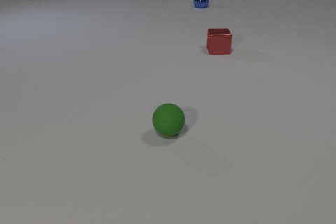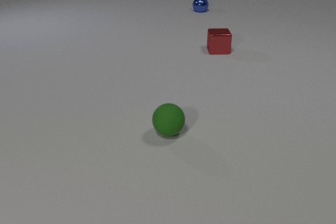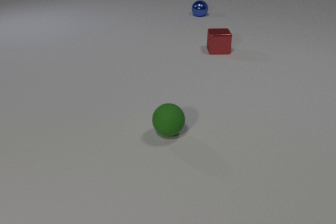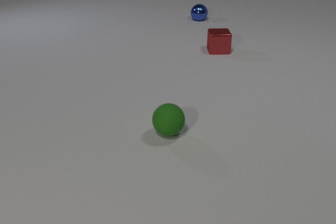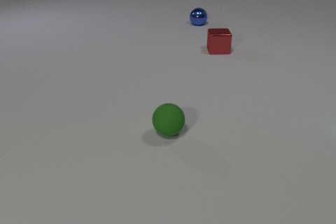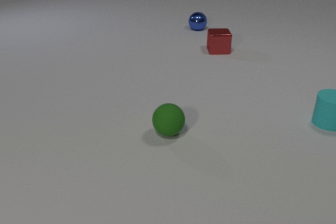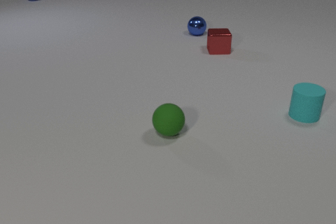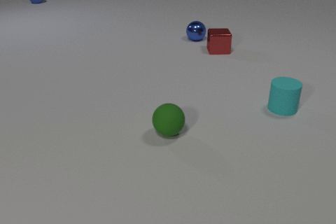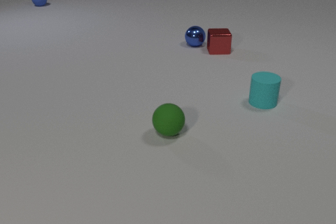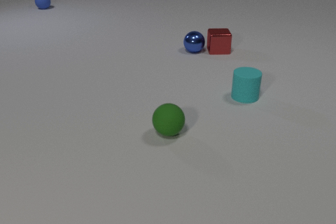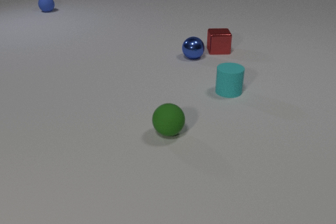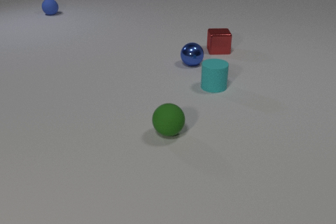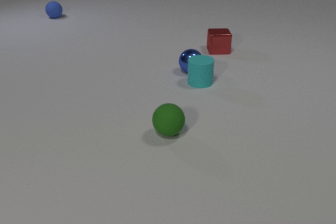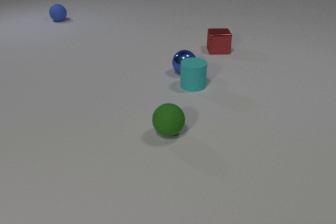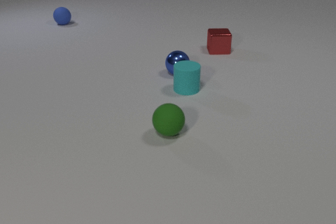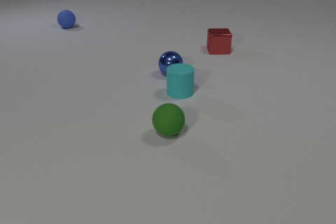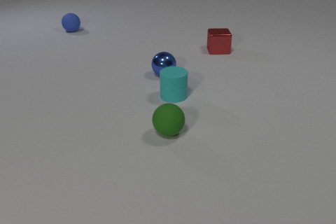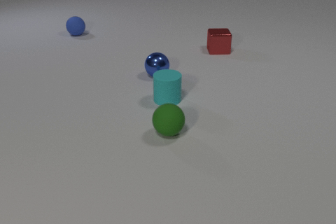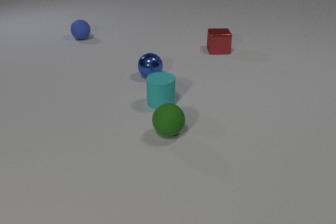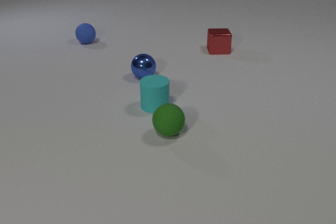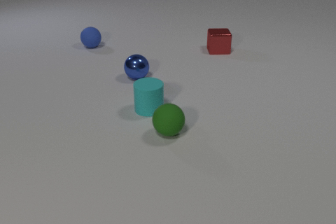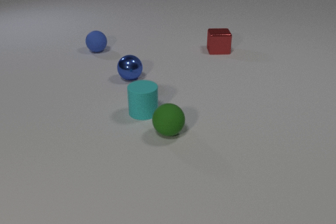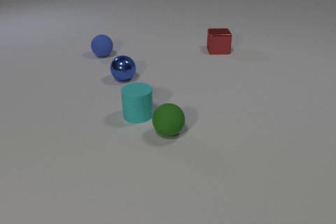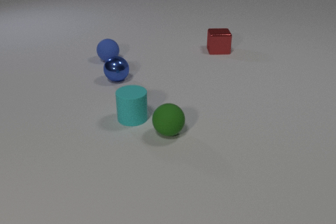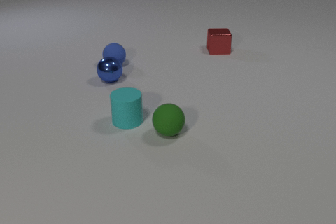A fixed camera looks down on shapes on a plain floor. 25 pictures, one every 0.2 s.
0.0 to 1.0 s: The cyan rubber cylinder comes in at the right edge, slides to the left. The blue metal sphere rolls toward the camera.
1.0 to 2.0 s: The cyan rubber cylinder slides to the left. The blue metal sphere rolls toward the camera. The blue rubber sphere comes in at the top edge, rolls toward the camera.
2.0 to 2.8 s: The cyan rubber cylinder slides to the left. The blue metal sphere rolls toward the camera. The blue rubber sphere rolls toward the camera. The cyan rubber cylinder and the blue metal sphere collide.
2.8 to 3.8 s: The cyan rubber cylinder slides toward the camera and to the left. The blue metal sphere rolls to the left. The blue rubber sphere rolls toward the camera.
3.8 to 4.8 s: The cyan rubber cylinder slides toward the camera and to the left. The blue metal sphere rolls to the left. The blue rubber sphere rolls toward the camera and to the right.
How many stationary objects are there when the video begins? 2.
Are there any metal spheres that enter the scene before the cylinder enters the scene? no.
What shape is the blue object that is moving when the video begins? sphere.
